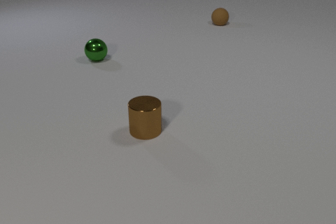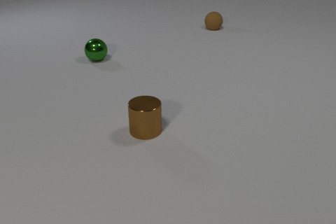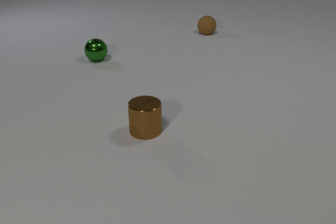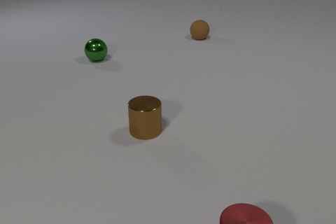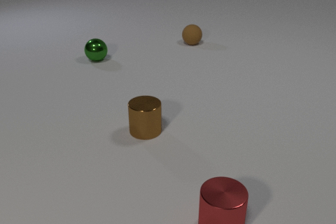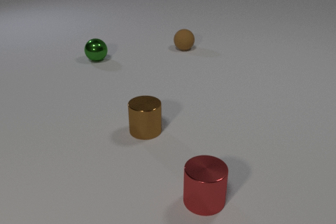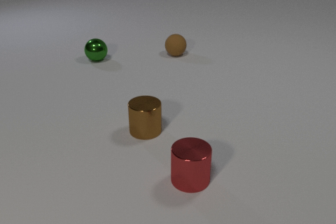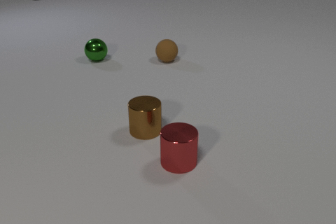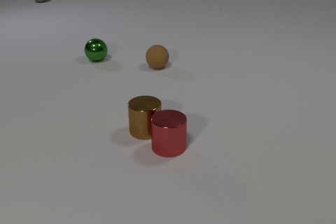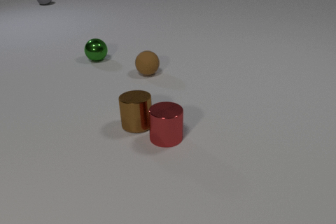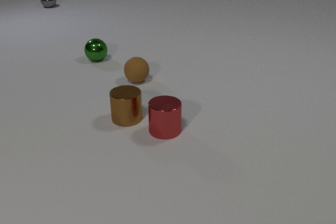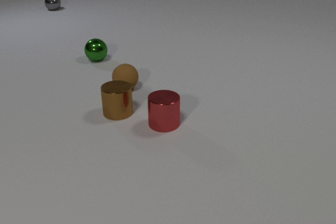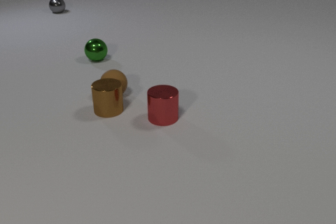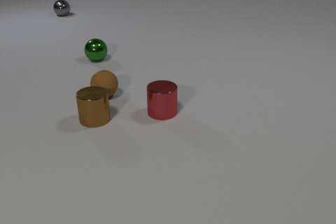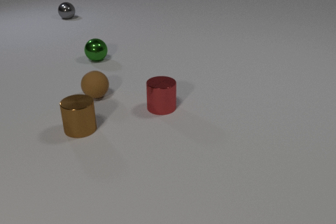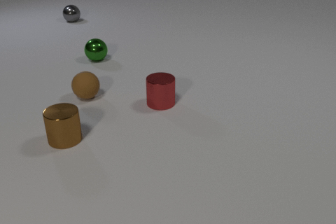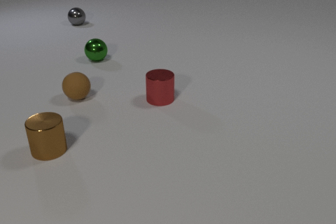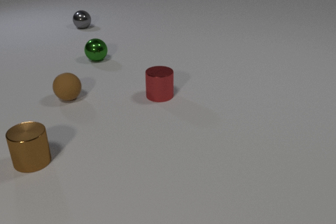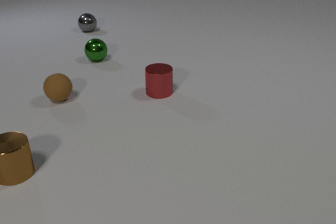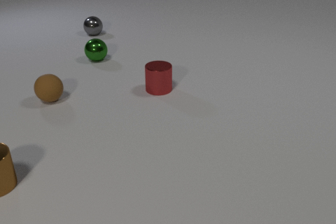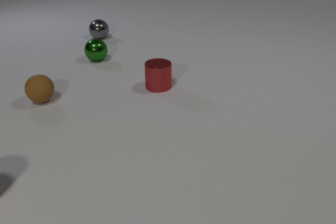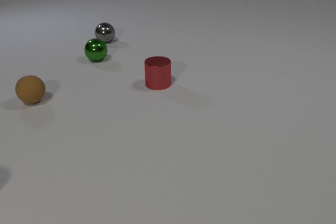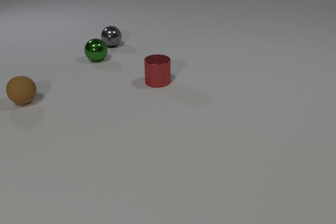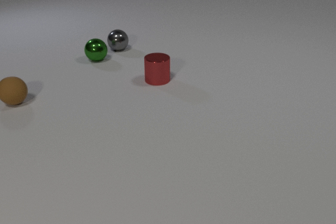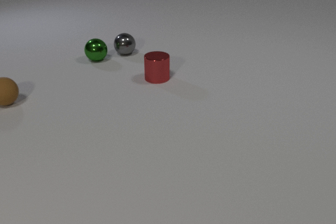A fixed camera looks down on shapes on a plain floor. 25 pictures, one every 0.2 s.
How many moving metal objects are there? 3.
How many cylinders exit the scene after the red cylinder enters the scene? 1.
What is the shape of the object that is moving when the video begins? sphere.
0.0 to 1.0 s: The red metal cylinder comes in at the bottom edge, slides away from the camera and to the left. The brown rubber sphere rolls toward the camera and to the left.
1.0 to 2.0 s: The red metal cylinder slides away from the camera. The brown metal cylinder slides away from the camera and to the left. The gray metal sphere comes in at the top edge, rolls toward the camera. The brown rubber sphere rolls toward the camera and to the left. The red metal cylinder and the brown metal cylinder collide.
2.0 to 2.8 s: The red metal cylinder slides away from the camera. The brown metal cylinder slides to the left. The gray metal sphere rolls toward the camera. The brown rubber sphere rolls to the left and toward the camera. The brown metal cylinder and the brown rubber sphere collide.
2.8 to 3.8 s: The red metal cylinder slides away from the camera. The brown metal cylinder slides to the left and toward the camera. The gray metal sphere rolls toward the camera and to the right. The brown rubber sphere rolls to the left.
3.8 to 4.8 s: The red metal cylinder slides away from the camera. The brown metal cylinder slides to the left and toward the camera, leaves at the left edge. The gray metal sphere rolls toward the camera and to the right. The brown rubber sphere rolls to the left.
